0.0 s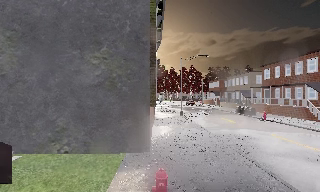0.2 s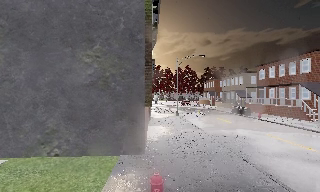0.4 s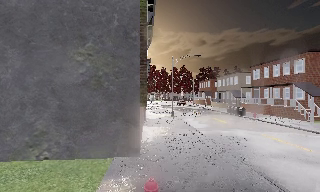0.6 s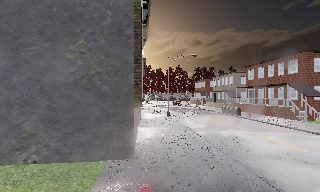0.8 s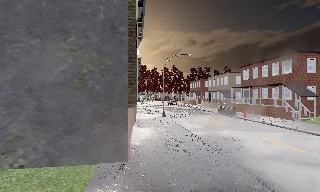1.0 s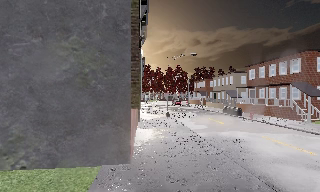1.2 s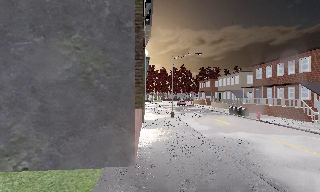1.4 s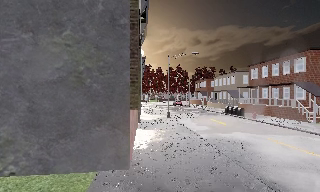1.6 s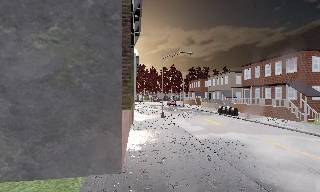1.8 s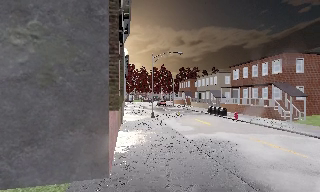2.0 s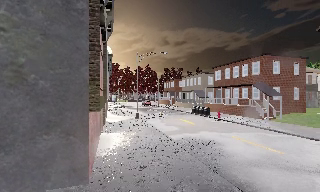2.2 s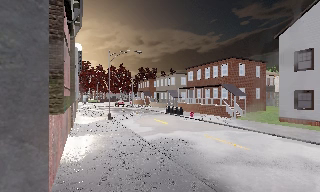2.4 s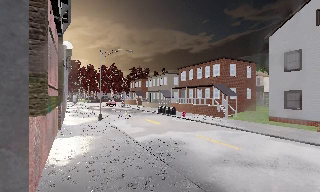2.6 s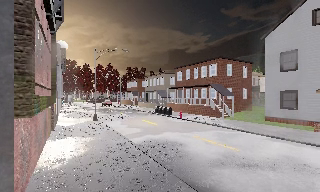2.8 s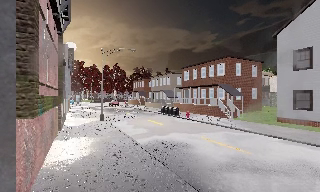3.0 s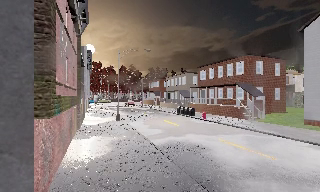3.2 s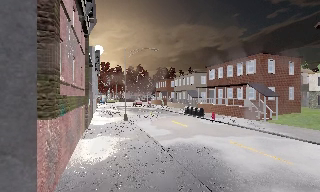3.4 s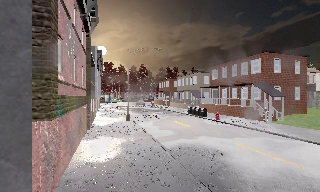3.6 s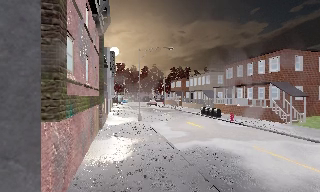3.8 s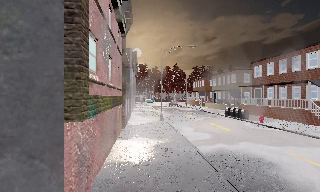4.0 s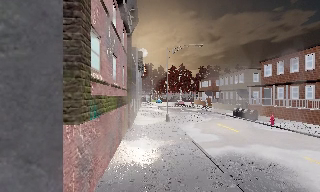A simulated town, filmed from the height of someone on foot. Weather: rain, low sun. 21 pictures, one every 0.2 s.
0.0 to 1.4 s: The camera travels forward, about 1.5 m, so what stands in front looms larger.
1.4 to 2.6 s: The camera swings to its right by about 25 degrees, and the scene slides to the left. It travels forward, about 1.5 m, so what stands in front looms larger.
2.6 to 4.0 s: The scene slides to the right, as the camera pans about 25 degrees to its left. It travels forward, about 1.5 m, so what stands in front looms larger.
The film runs forward here.
